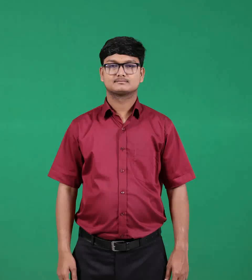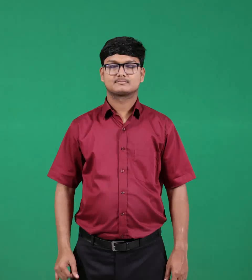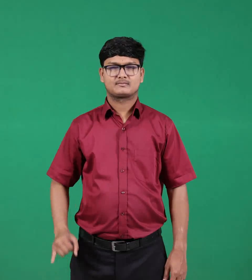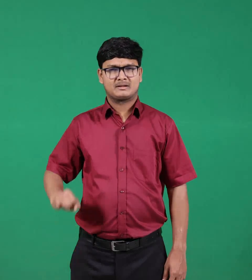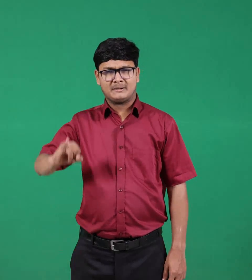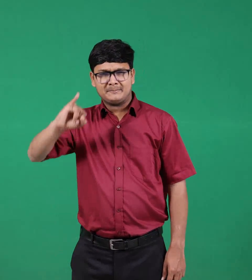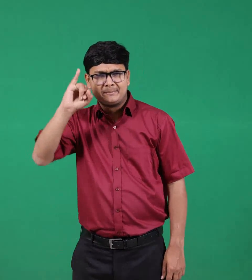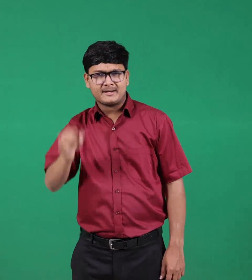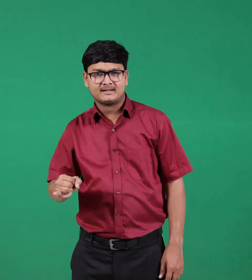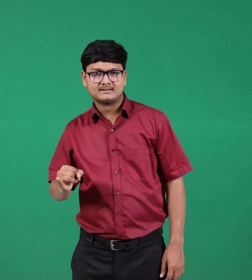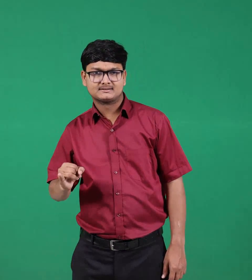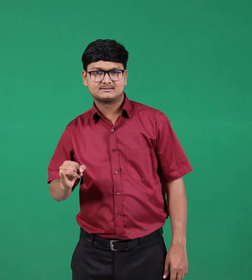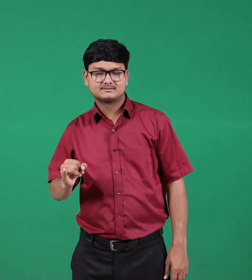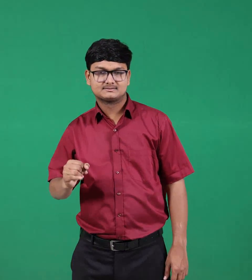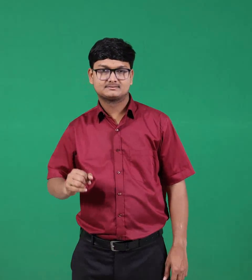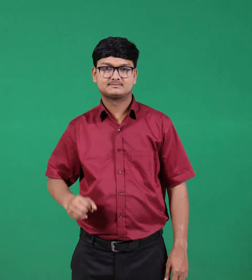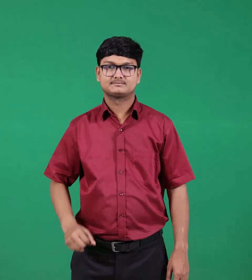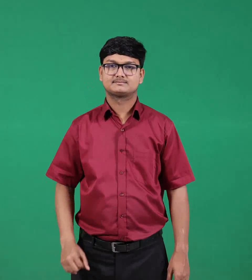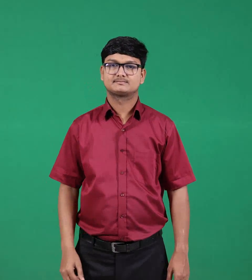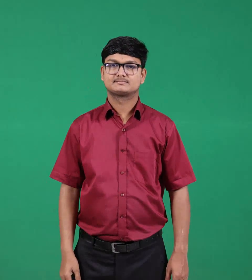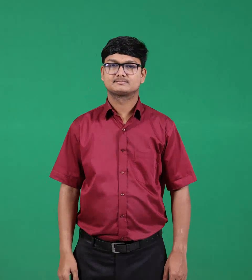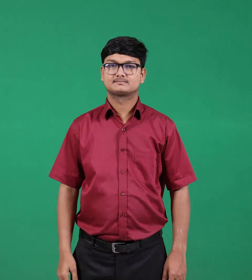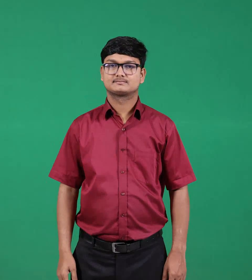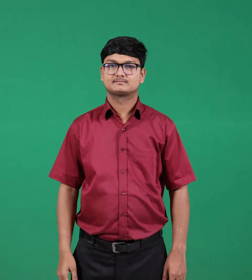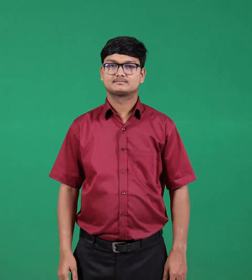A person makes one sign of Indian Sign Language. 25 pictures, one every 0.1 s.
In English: evil
